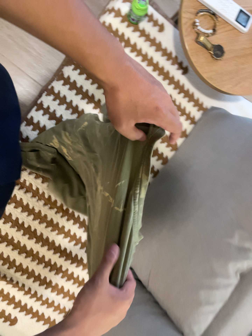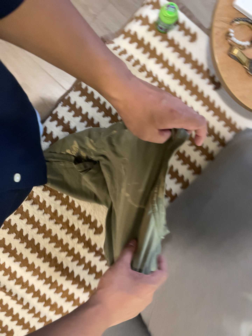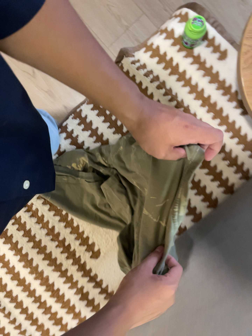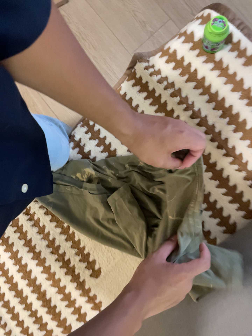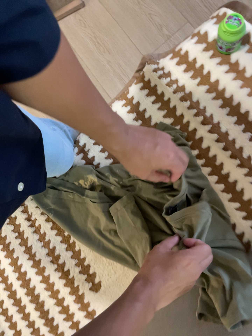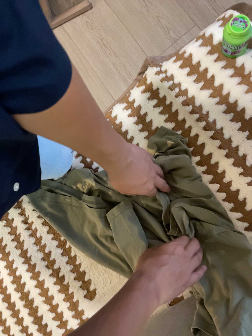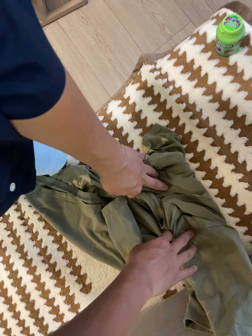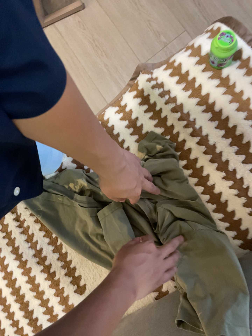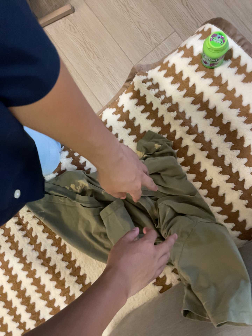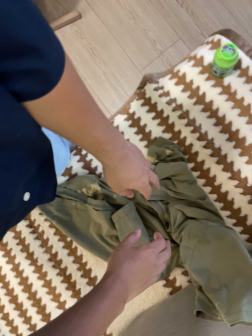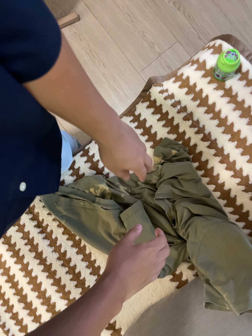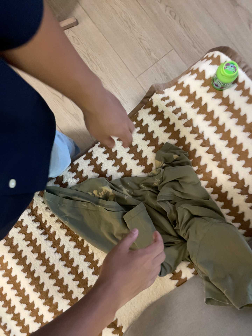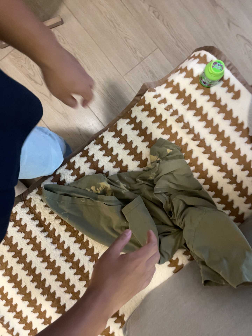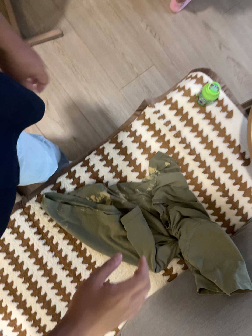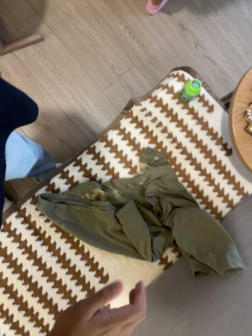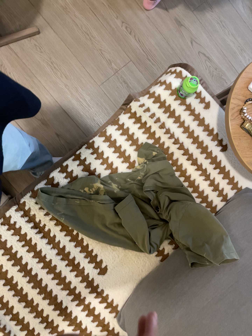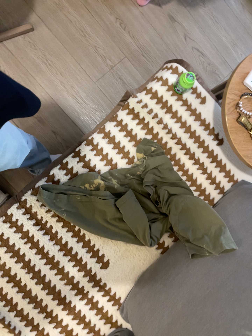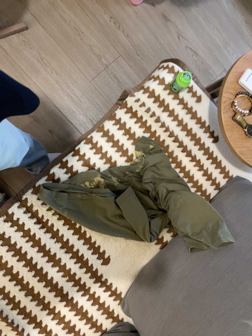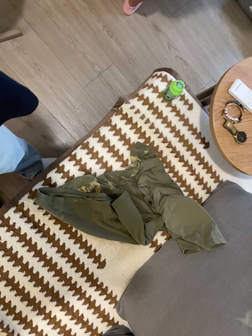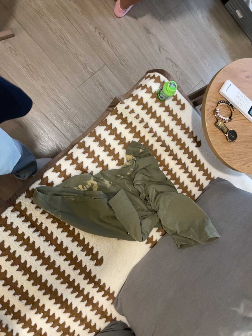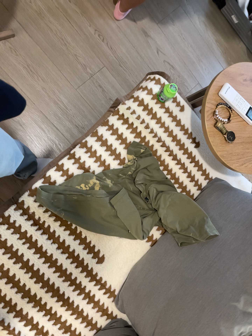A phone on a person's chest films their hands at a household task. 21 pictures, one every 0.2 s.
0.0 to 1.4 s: The camera pans to its left by about 25 degrees. It travels to its right, forward and toward the top of its view, about 38 cm. It rolls about its line of sight by about 20 degrees, and the scene rotates clockwise.
1.4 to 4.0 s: The camera pans to its right by about 35 degrees. It travels to its left and backward, about 50 cm. It rolls about its line of sight by about 10 degrees, and the scene rotates counterclockwise.
The film runs backward here.
